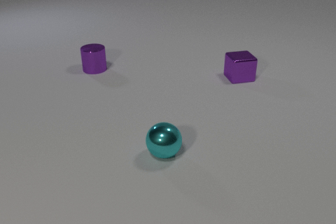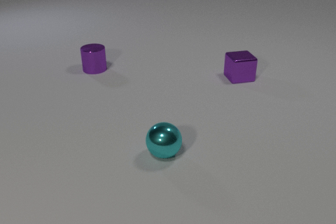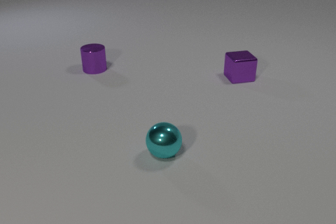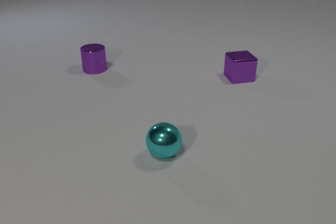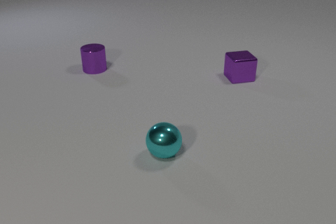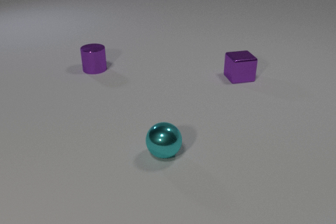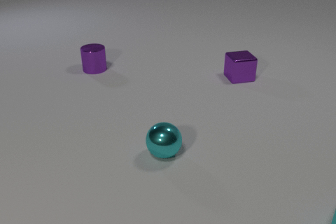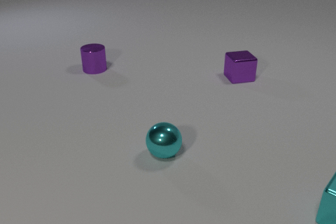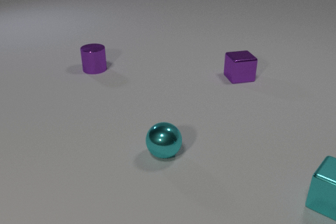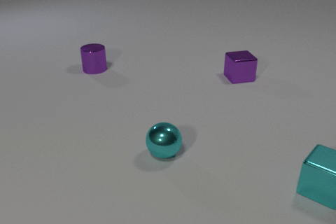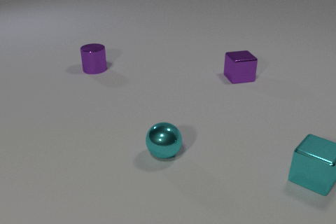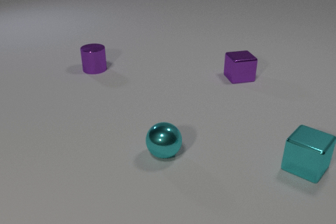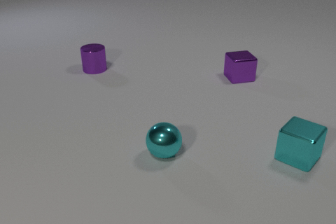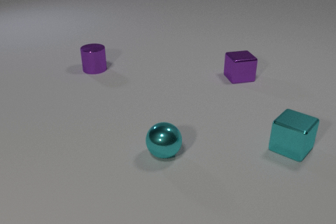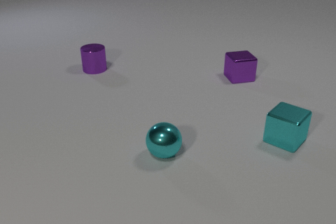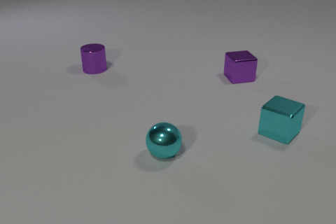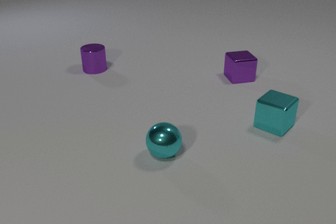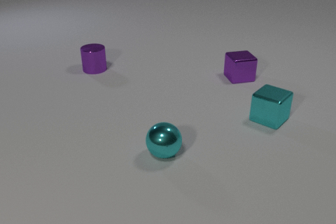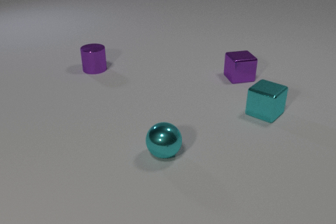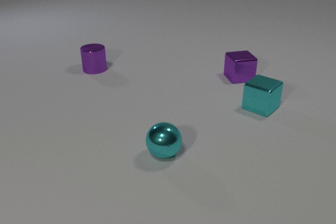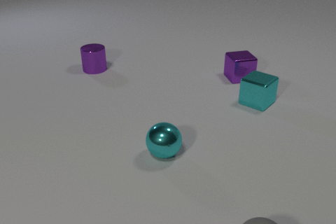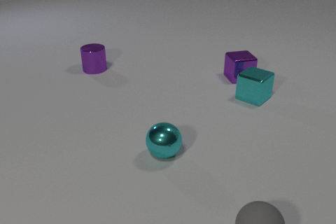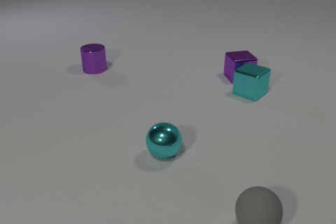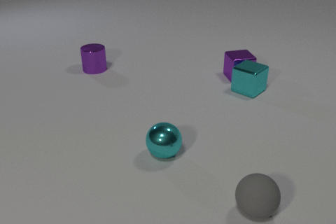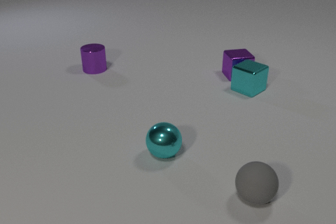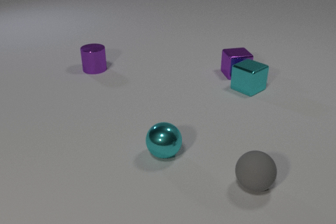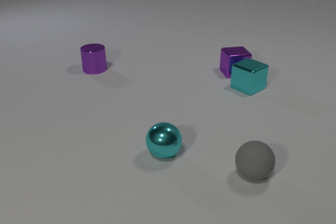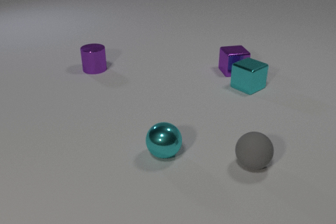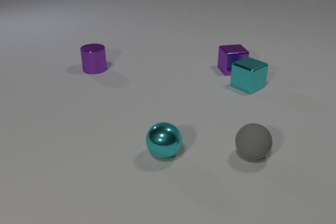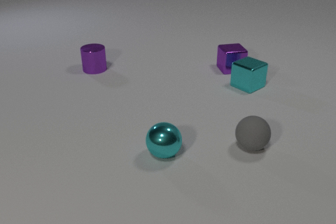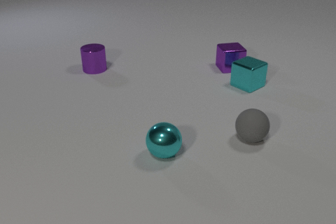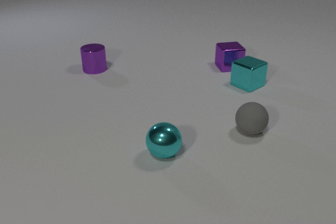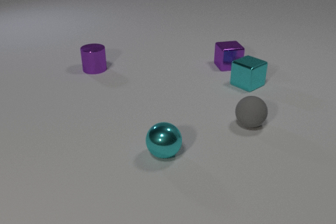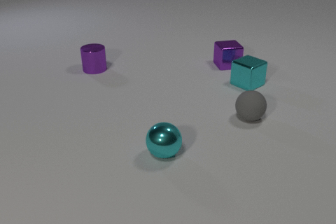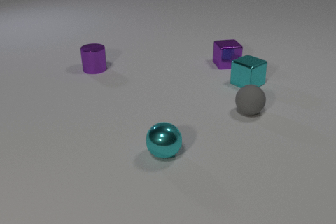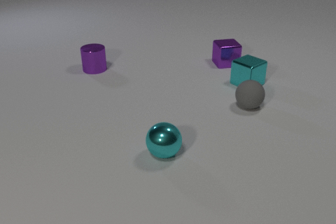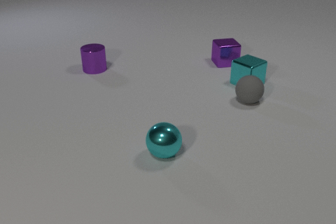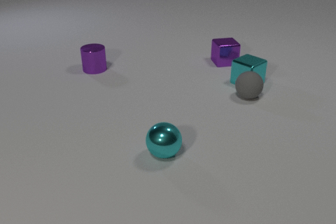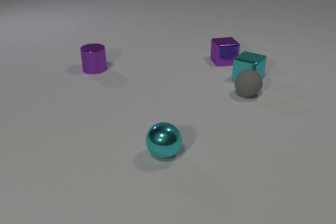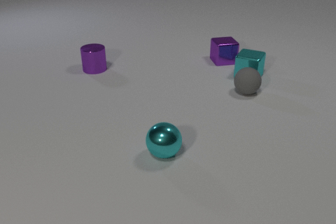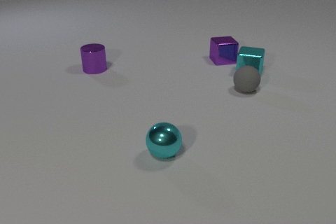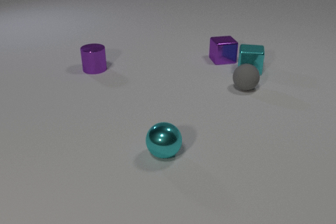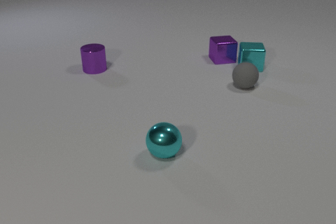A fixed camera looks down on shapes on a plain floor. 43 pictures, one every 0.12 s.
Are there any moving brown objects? no.
How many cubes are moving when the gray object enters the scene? 1.
How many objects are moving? 3.
0.00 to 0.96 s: The cyan metal cube comes in at the right edge, slides away from the camera and to the left.
0.96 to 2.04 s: The cyan metal cube slides away from the camera and to the left.
2.04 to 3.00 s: The cyan metal cube slides away from the camera. The purple metal cube slides away from the camera. The gray rubber sphere comes in at the bottom edge, rolls away from the camera. The cyan metal cube and the purple metal cube collide.
3.00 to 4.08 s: The cyan metal cube slides away from the camera. The purple metal cube slides away from the camera and to the left. The gray rubber sphere rolls away from the camera.
4.08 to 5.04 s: The cyan metal cube slides away from the camera, spins so that its near face slides to the right, counterclockwise seen from above. The purple metal cube slides away from the camera. The gray rubber sphere rolls away from the camera. The cyan metal cube and the gray rubber sphere collide.
